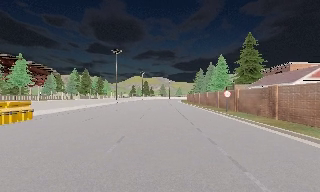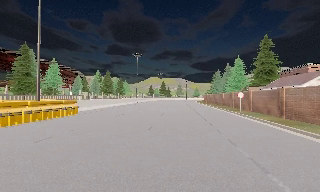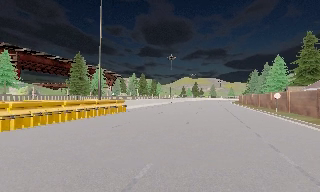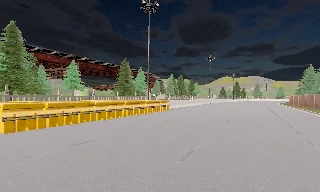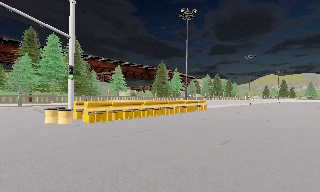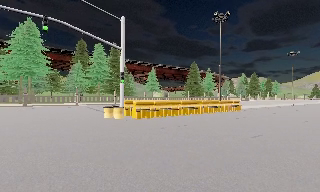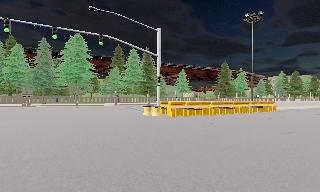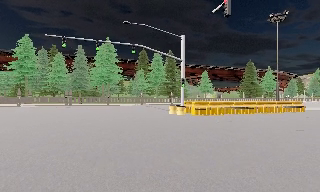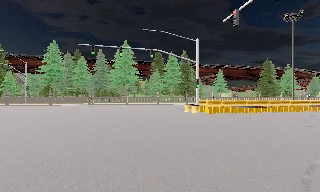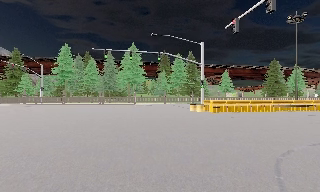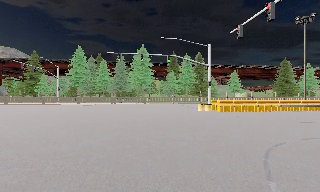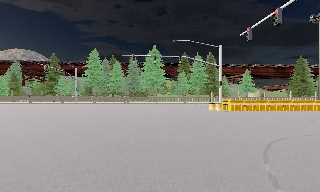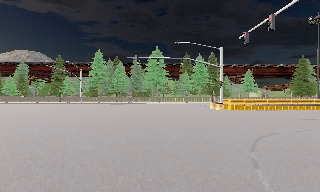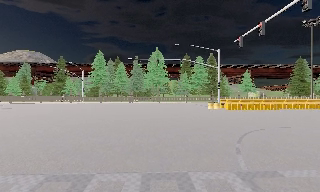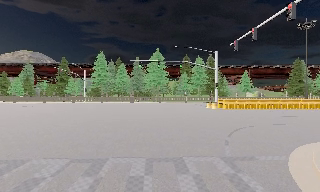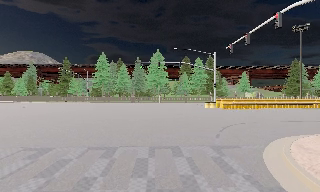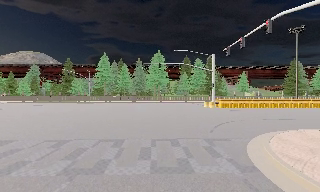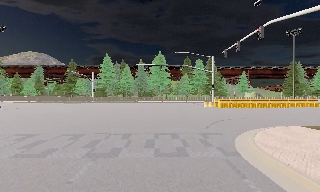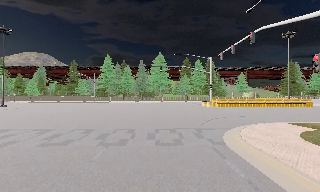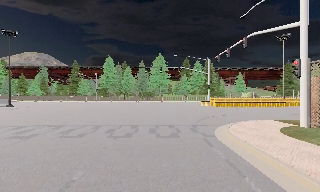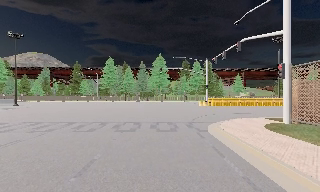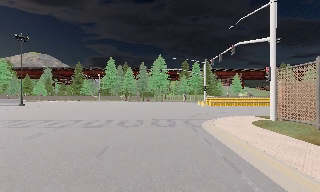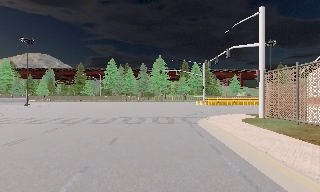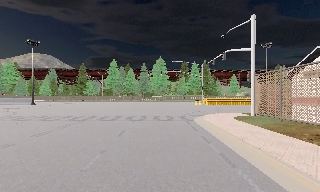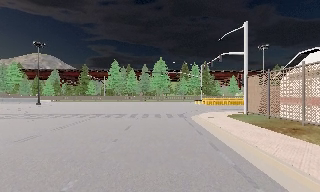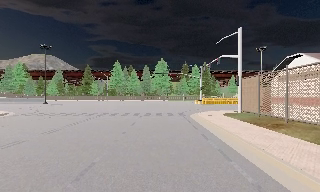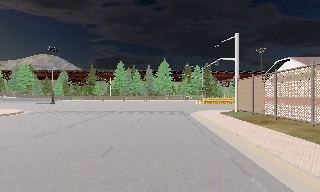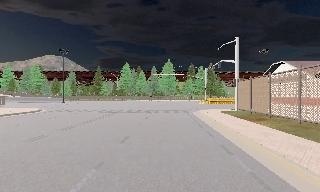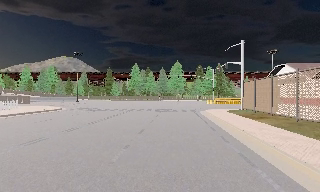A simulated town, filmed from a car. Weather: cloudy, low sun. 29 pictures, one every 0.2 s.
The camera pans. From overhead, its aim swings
counterclockwise.
The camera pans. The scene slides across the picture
to the right.
0.0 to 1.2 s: The camera pans to its left, which is counterclockwise from overhead, by about 65 degrees. It travels backward, about 11 m.
1.2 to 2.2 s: The camera swings to its left by about 20 degrees, and the scene slides to the right. It travels backward, about 6 m, so what stands in front gets smaller. It loses speed.
2.2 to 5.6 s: The camera travels backward, about 18 m, so what stands in front gets smaller.
The film runs backward here.
